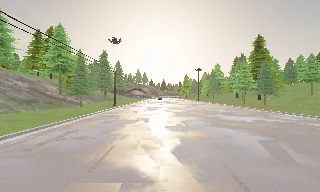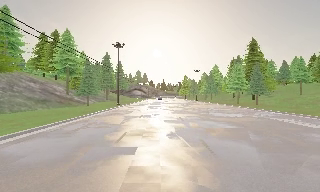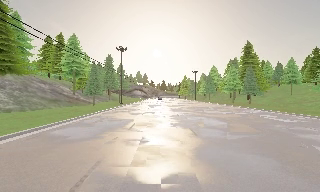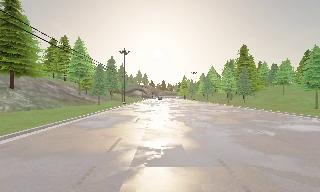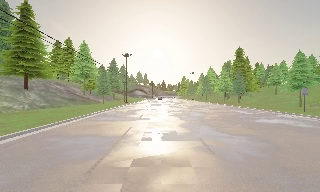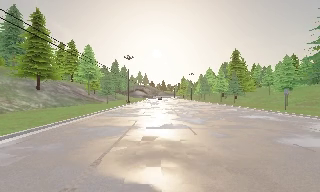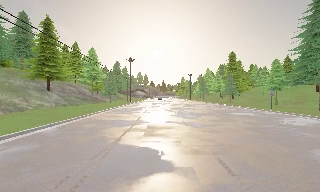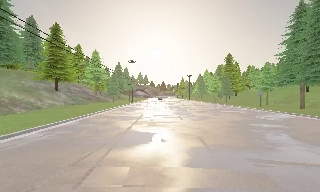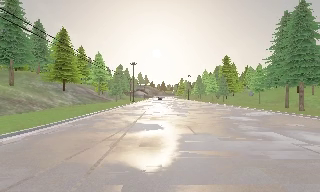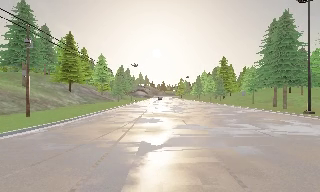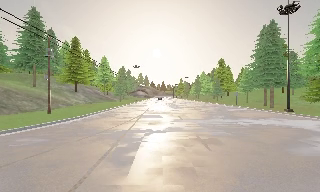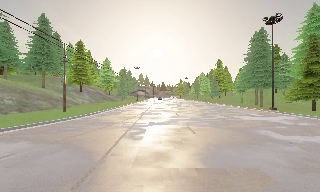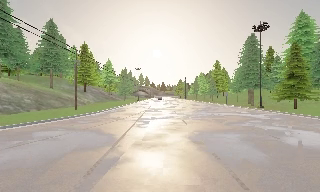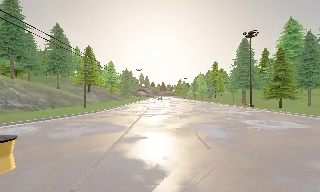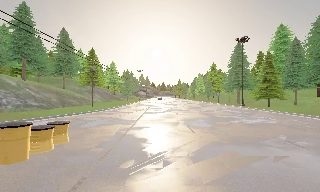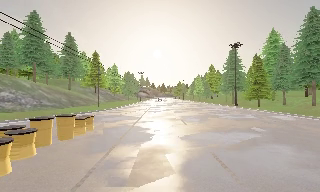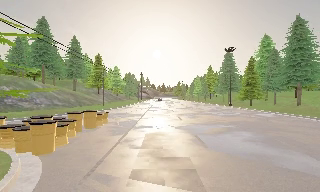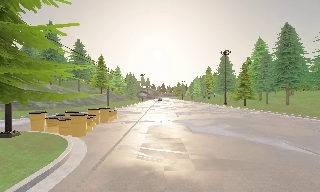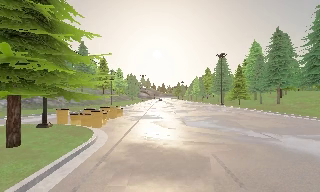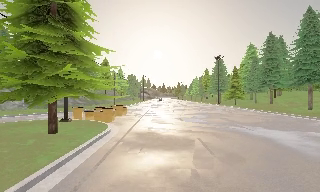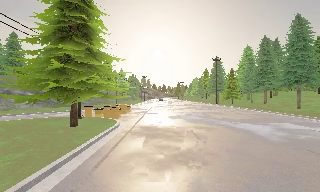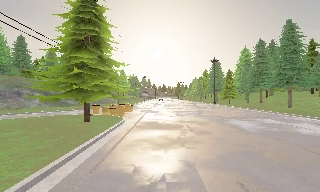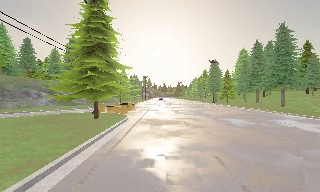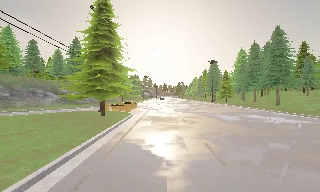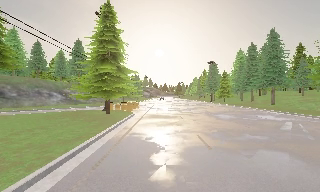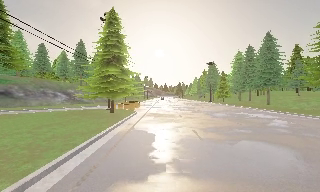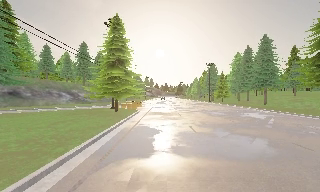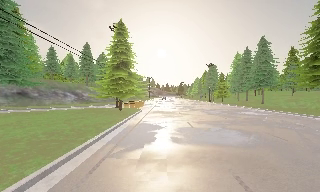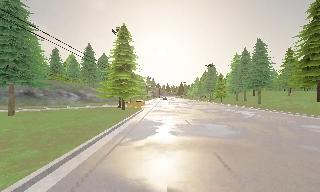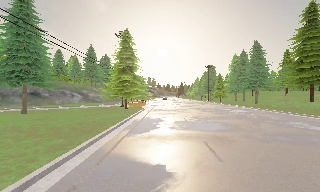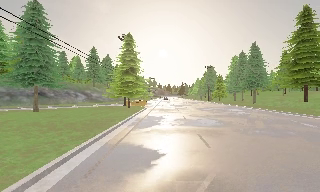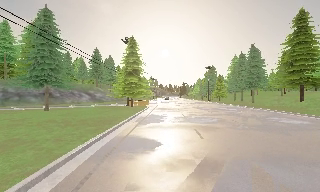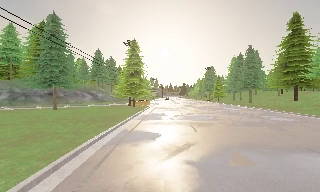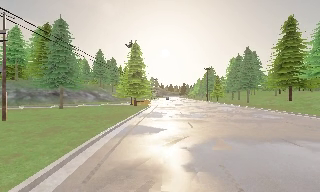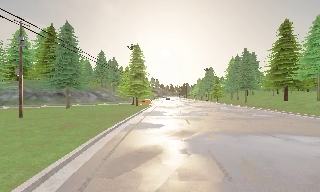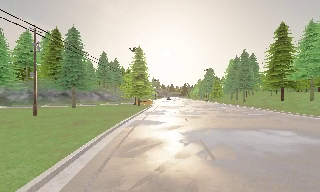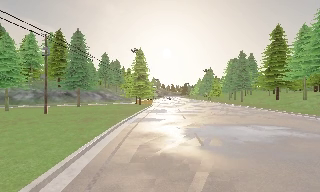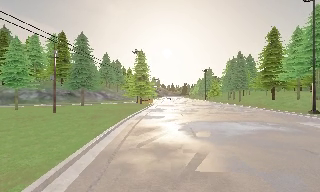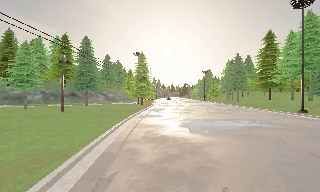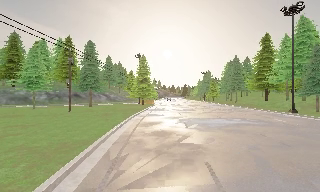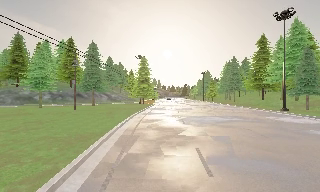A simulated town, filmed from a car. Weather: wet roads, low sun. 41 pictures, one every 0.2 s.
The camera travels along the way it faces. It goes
backward.
0.0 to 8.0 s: The camera travels backward, about 75 m, so what stands in front gets smaller. It loses speed.
The film runs backward here.
